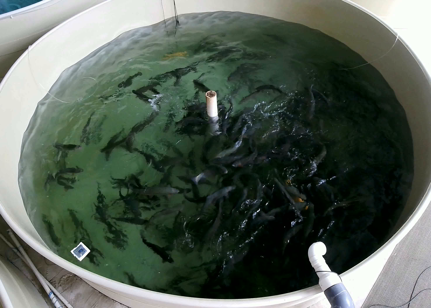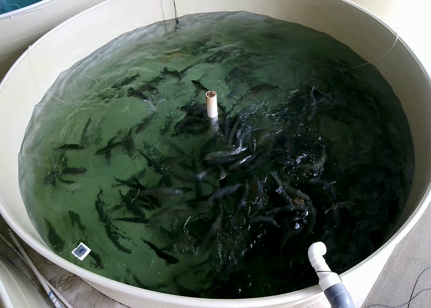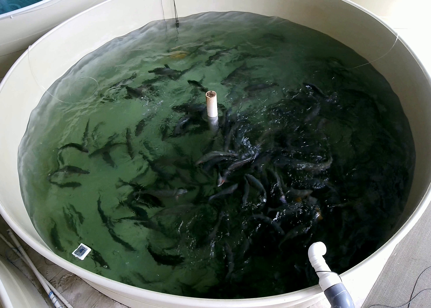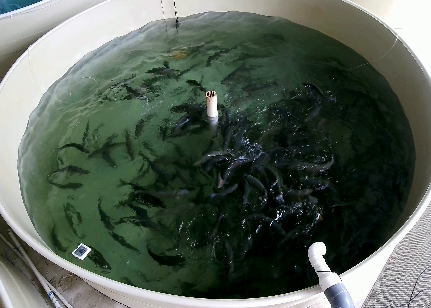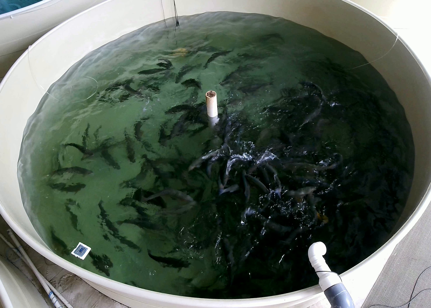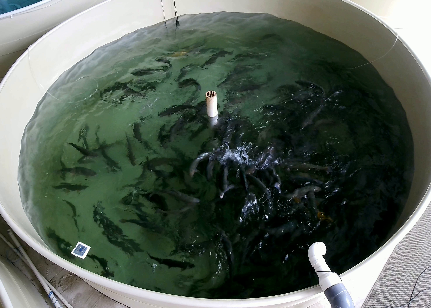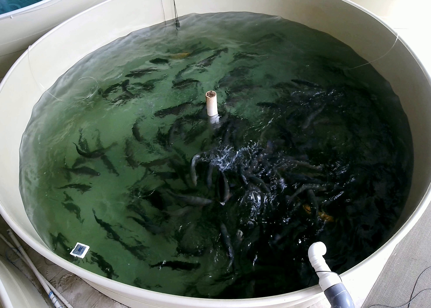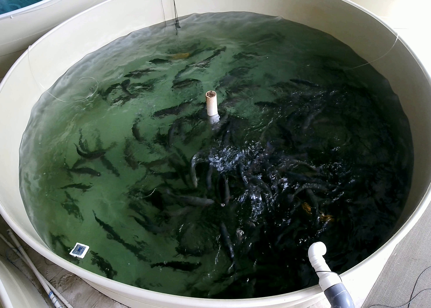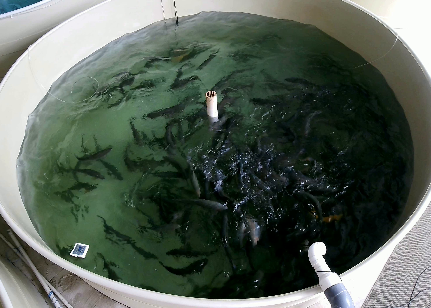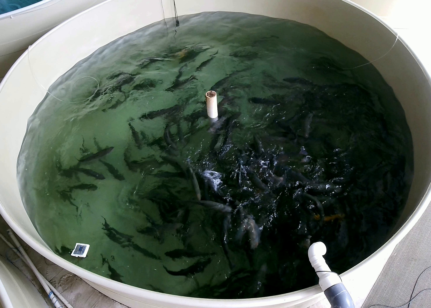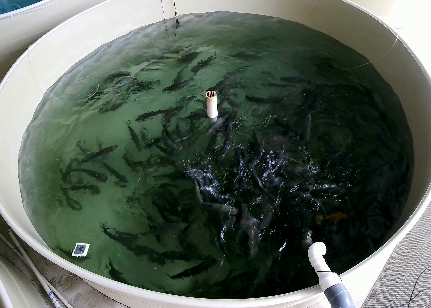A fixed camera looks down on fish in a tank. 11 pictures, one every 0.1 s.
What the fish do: Weak feeding.
